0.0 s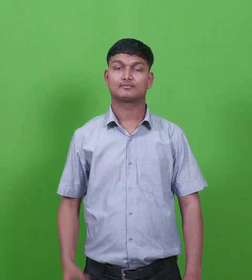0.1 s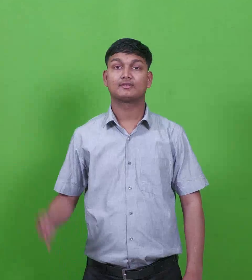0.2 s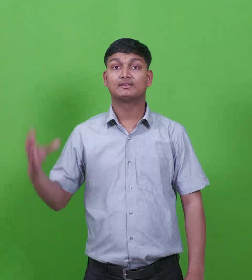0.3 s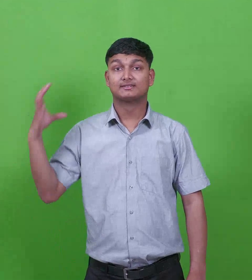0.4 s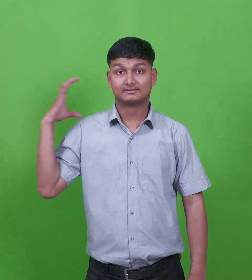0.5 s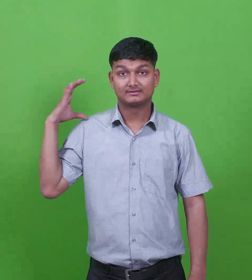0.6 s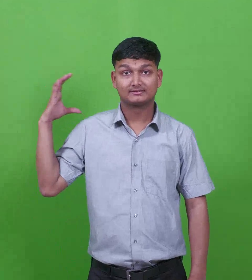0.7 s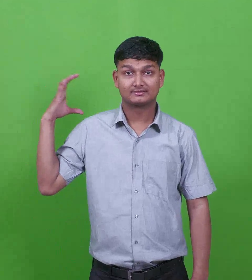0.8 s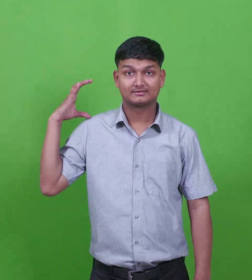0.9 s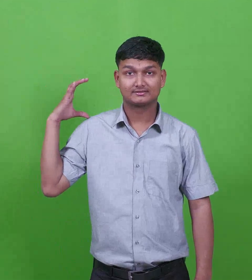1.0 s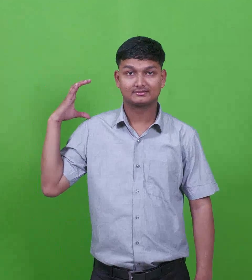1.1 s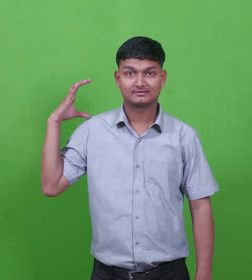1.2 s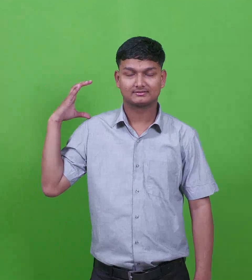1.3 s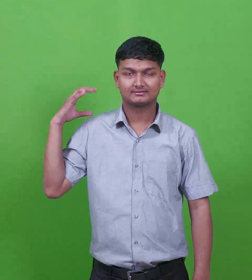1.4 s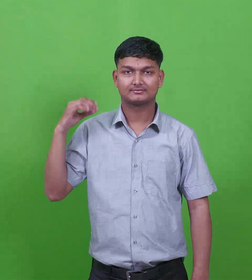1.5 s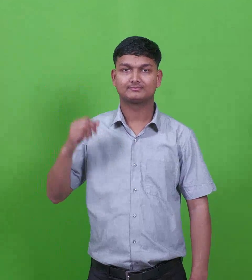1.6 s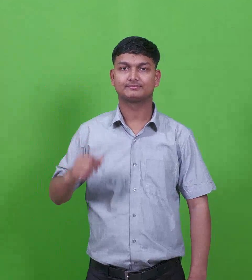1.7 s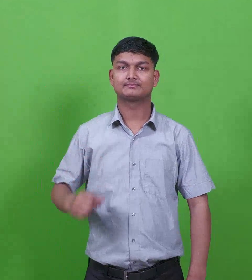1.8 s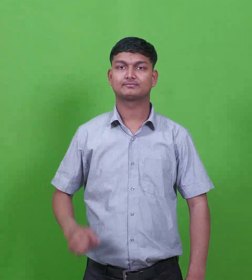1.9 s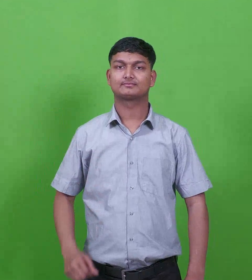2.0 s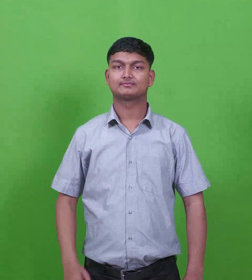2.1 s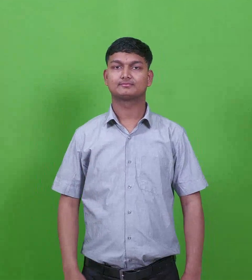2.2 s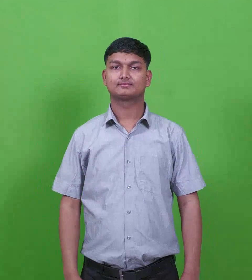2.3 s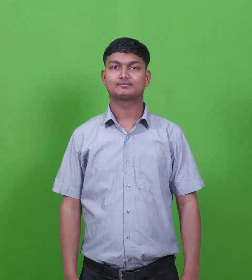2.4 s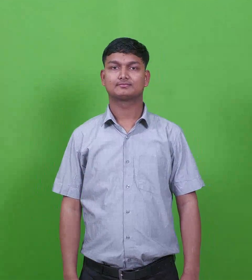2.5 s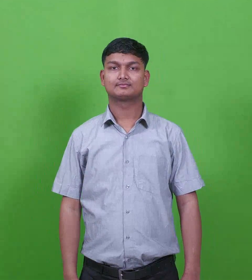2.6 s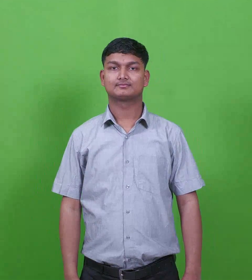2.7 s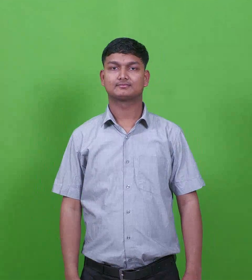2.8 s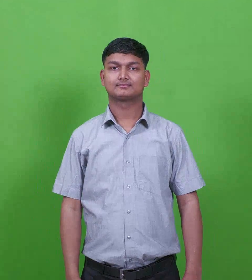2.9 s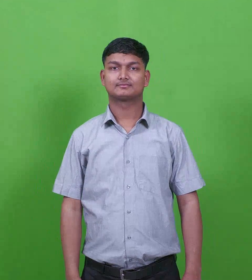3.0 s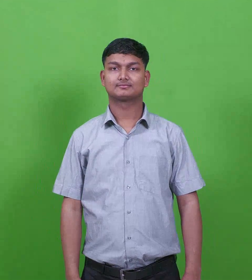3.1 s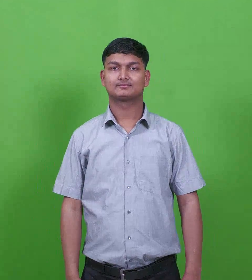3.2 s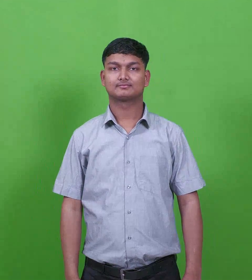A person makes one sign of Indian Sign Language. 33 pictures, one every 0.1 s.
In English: cornelius
